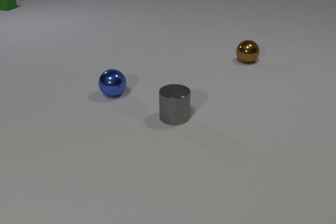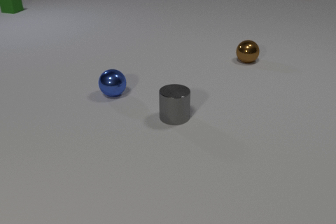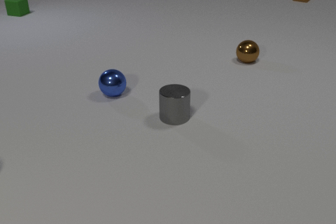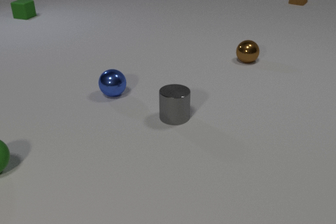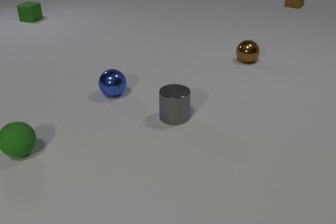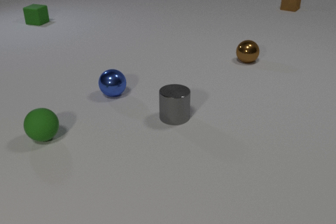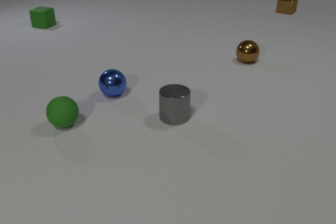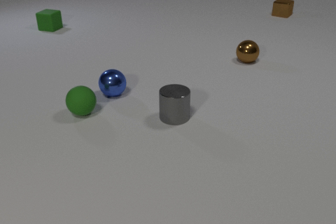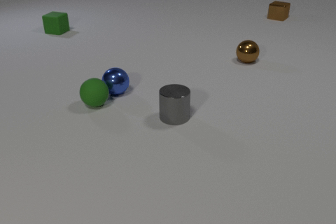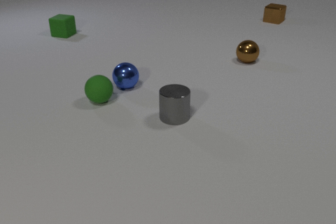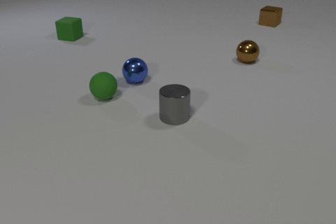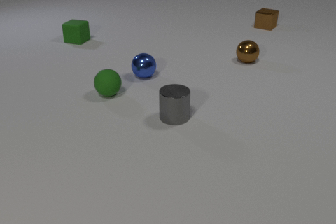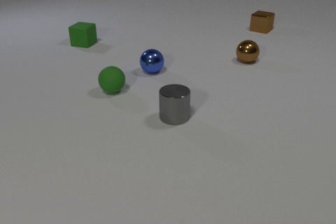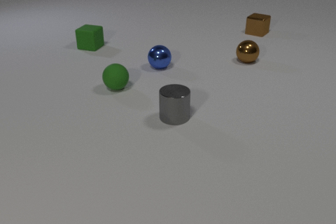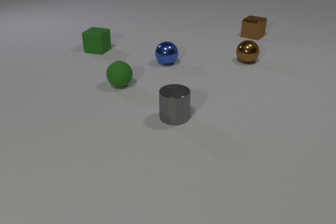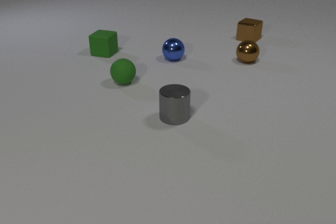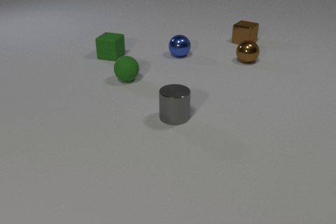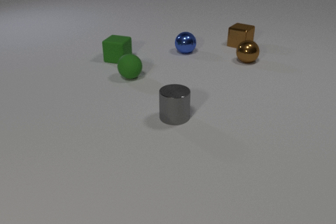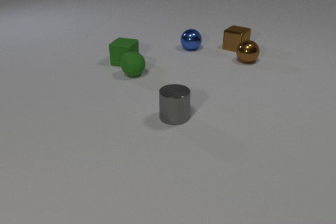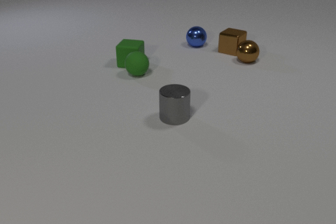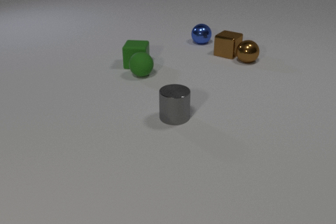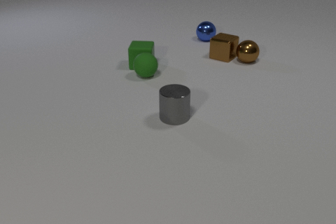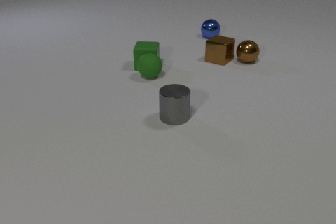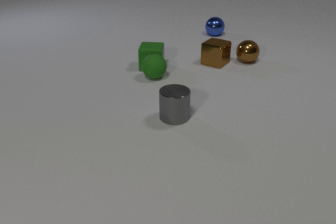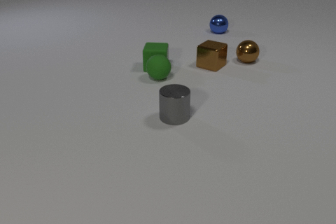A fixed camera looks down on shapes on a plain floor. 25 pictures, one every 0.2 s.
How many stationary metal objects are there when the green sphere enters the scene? 3.
What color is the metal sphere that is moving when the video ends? blue.
Are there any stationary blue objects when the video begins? yes.
0.0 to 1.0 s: The green rubber sphere comes in at the left edge, rolls to the right and away from the camera. The green rubber cube slides toward the camera and to the right. The brown metal cube slides toward the camera.
1.0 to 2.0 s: The green rubber sphere rolls away from the camera and to the right. The blue metal sphere rolls away from the camera and to the right. The green rubber cube slides toward the camera and to the right. The brown metal cube slides toward the camera. The green rubber sphere and the blue metal sphere collide.
2.0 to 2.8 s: The green rubber sphere rolls away from the camera and to the right. The blue metal sphere rolls away from the camera and to the right. The green rubber cube slides toward the camera and to the right. The brown metal cube slides toward the camera.
2.8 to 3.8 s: The green rubber sphere rolls away from the camera and to the right. The blue metal sphere rolls away from the camera and to the right. The green rubber cube slides toward the camera and to the right. The brown metal cube slides toward the camera and to the left. The green rubber sphere and the green rubber cube collide.
3.8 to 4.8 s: The green rubber sphere rolls to the right and toward the camera. The blue metal sphere rolls away from the camera and to the right. The green rubber cube slides to the right and toward the camera. The brown metal cube slides toward the camera and to the left.
